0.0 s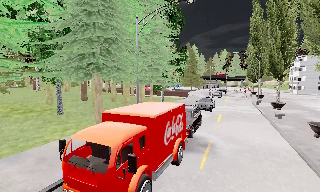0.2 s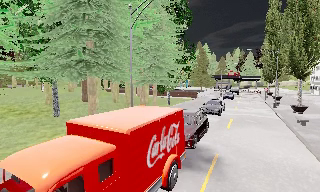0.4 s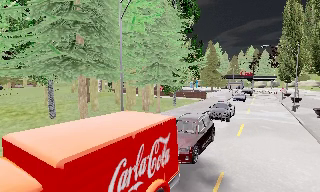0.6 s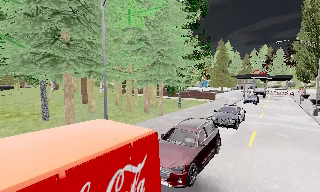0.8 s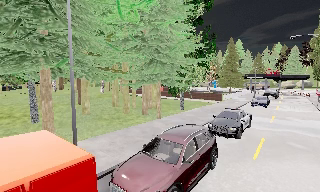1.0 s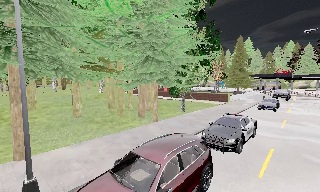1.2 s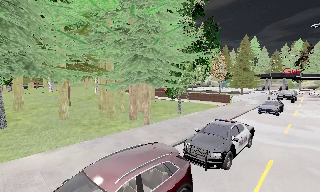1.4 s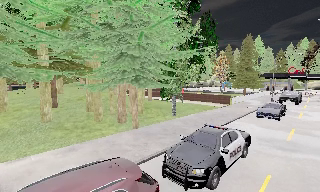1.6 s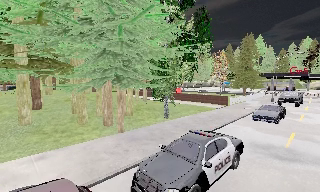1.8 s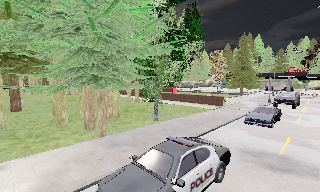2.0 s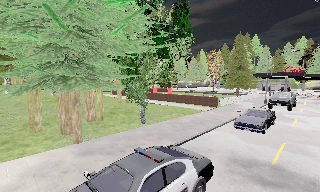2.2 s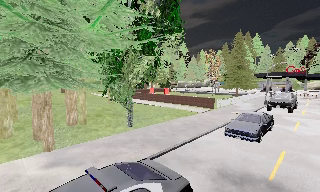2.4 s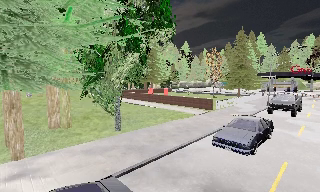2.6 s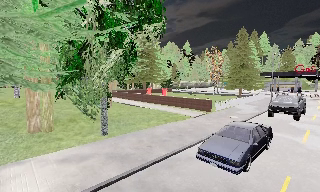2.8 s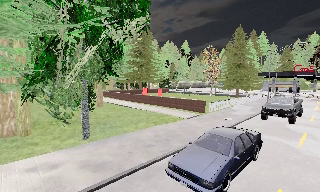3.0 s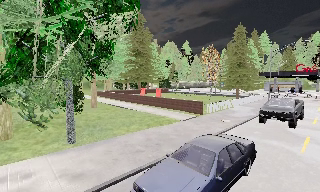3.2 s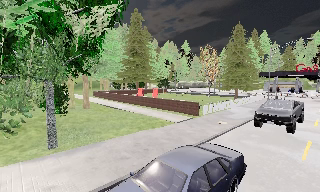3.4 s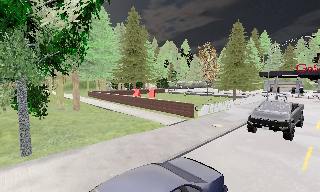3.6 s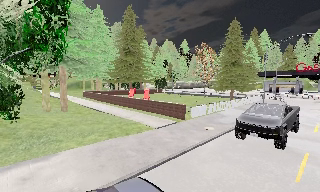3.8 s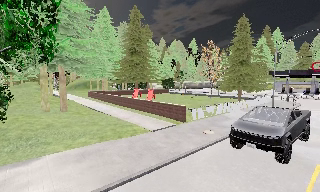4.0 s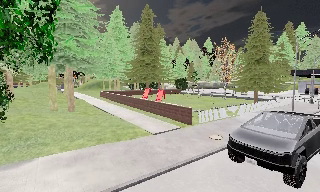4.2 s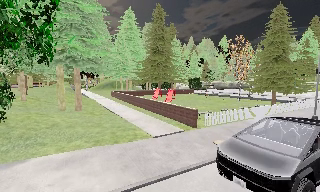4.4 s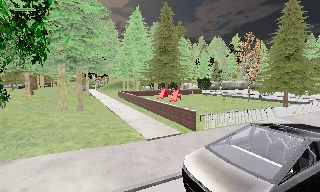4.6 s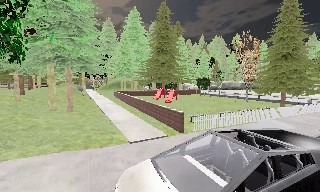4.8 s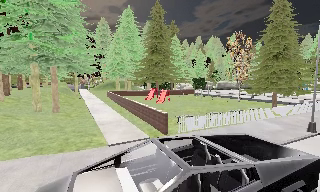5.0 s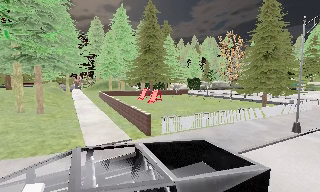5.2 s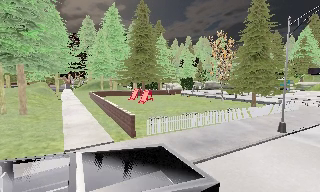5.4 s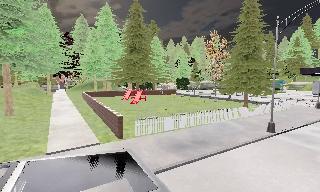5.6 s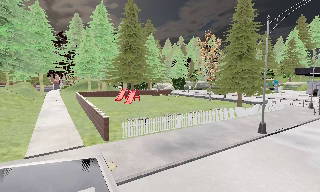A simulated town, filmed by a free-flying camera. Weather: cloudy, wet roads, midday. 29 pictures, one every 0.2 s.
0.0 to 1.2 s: The camera pans to its left, which is counterclockwise from overhead, by about 20 degrees. It travels forward and to its right, about 9 m, so what stands in front looms larger.
1.2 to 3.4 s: The camera travels forward and to its right, about 13 m, so what stands in front looms larger.
3.4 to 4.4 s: The camera pans to its left, which is counterclockwise from overhead, by about 20 degrees. It travels to its right and forward, about 5 m.
4.4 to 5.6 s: The camera travels to its right, about 5 m, so close, fixed things drift to the left. It loses speed.
The film runs forward here.
